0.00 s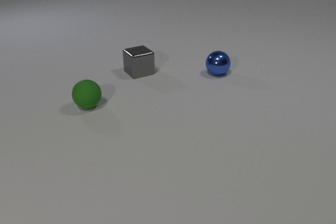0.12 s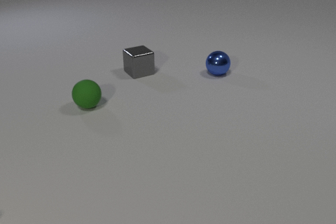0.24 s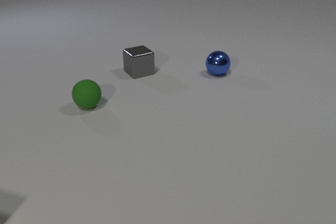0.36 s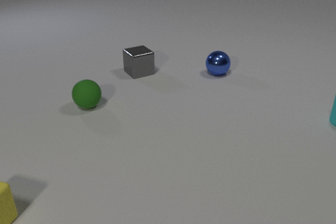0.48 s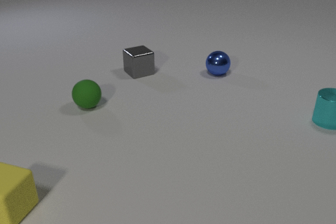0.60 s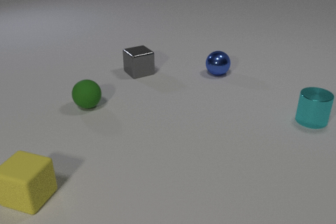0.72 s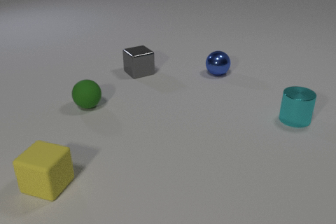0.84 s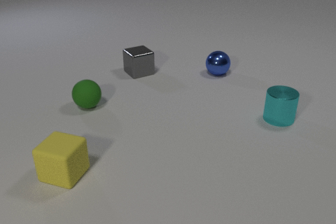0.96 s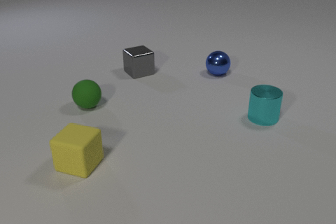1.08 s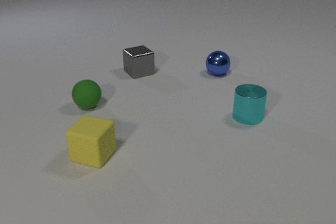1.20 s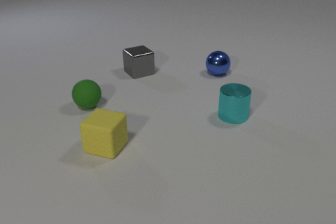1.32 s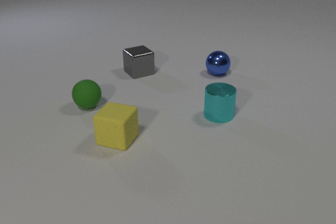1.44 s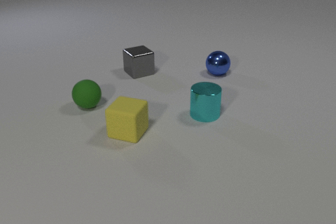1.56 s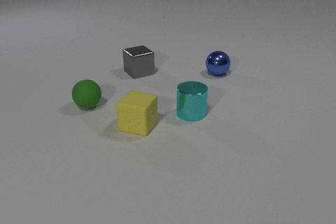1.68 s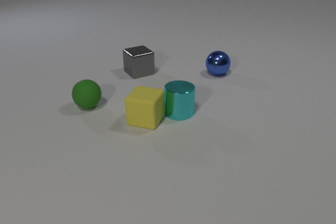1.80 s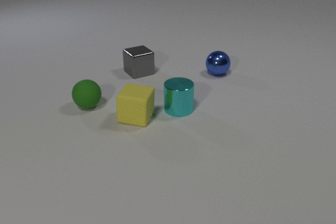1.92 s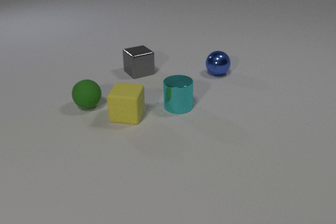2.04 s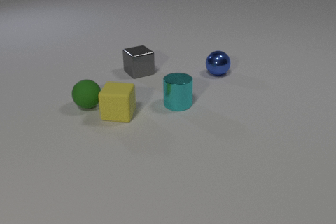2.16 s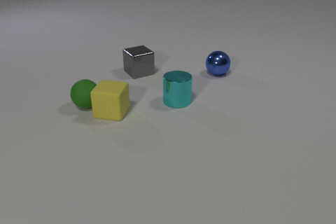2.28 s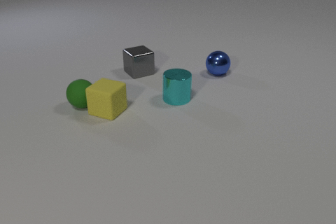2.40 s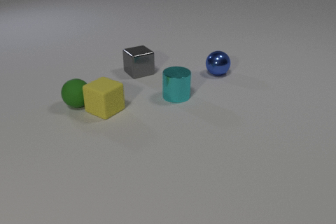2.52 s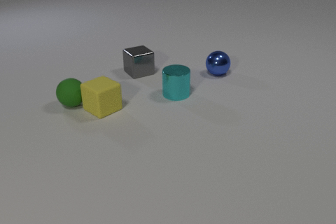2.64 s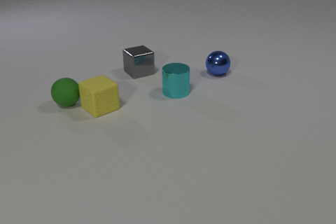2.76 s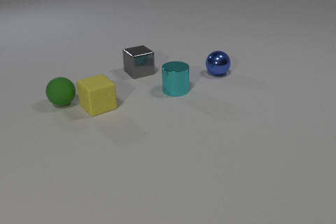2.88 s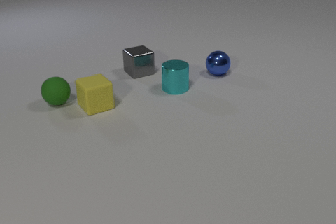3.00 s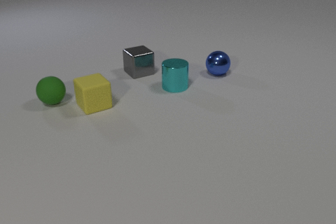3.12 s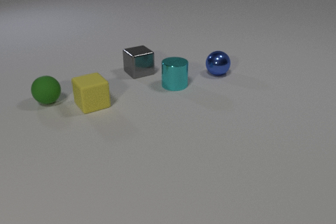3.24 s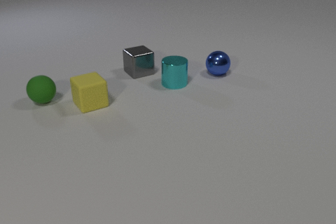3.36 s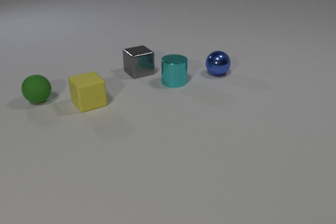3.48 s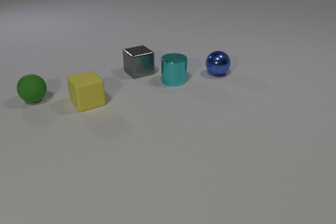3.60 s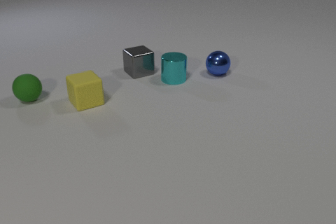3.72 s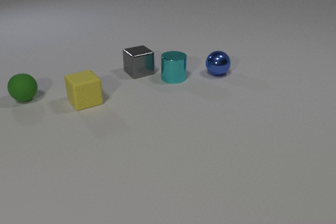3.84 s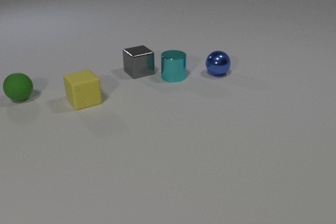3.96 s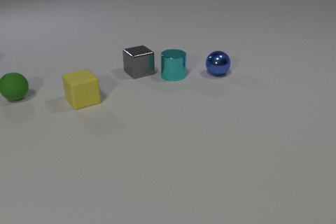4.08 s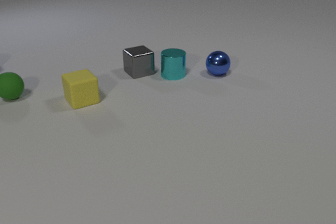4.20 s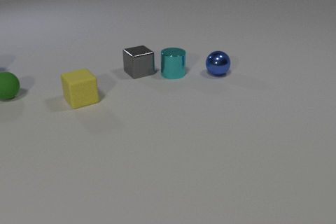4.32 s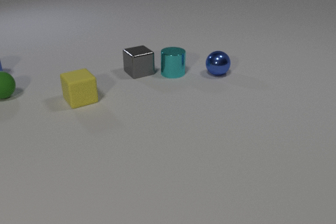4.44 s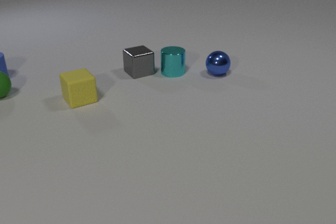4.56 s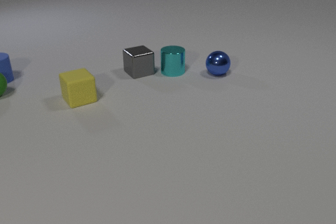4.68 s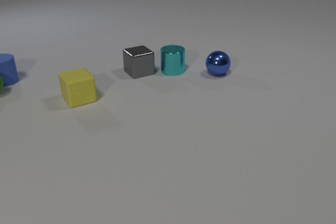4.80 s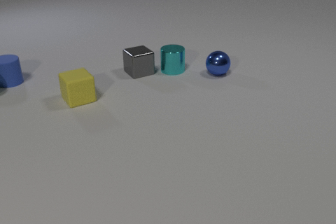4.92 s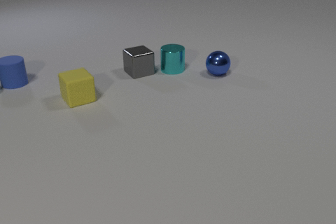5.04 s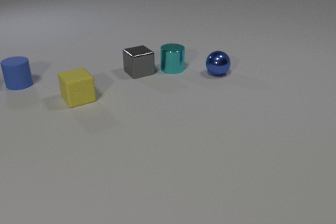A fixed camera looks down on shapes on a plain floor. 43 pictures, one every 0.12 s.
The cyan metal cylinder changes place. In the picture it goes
to the left.
The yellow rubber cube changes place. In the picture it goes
away from the camera.
0.00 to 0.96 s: The yellow rubber cube comes in at the left edge, slides to the right and away from the camera. The cyan metal cylinder comes in at the right edge, slides to the left.
0.96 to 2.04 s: The yellow rubber cube slides away from the camera and to the right. The cyan metal cylinder slides to the left. The yellow rubber cube and the cyan metal cylinder collide.
2.04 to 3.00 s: The yellow rubber cube slides to the left and away from the camera, spins so that its near face slides to the left, clockwise seen from above. The cyan metal cylinder slides away from the camera. The green rubber sphere rolls to the left and away from the camera. The yellow rubber cube and the green rubber sphere collide.
3.00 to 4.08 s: The yellow rubber cube slides away from the camera and to the left. The cyan metal cylinder slides away from the camera. The green rubber sphere rolls to the left and away from the camera.
4.08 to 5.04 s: The cyan metal cylinder slides away from the camera. The green rubber sphere rolls to the left and away from the camera, leaves at the left edge. The blue rubber cylinder comes in at the left edge, slides toward the camera and to the right.
What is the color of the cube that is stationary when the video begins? gray.
How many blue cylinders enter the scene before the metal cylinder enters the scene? 0.
Are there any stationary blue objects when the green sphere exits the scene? yes.
